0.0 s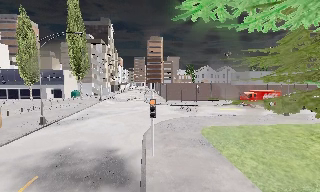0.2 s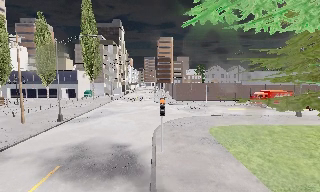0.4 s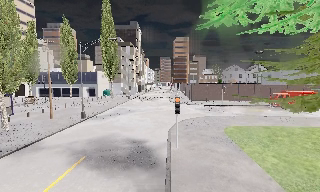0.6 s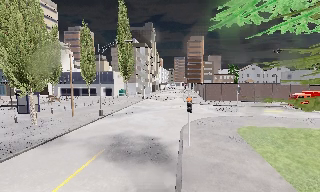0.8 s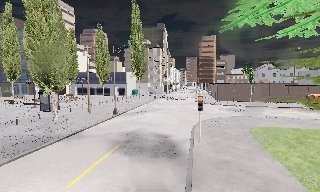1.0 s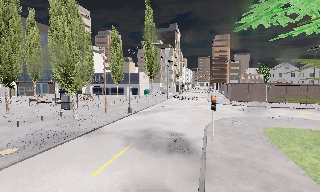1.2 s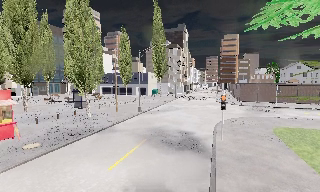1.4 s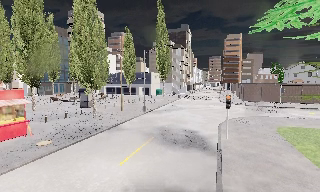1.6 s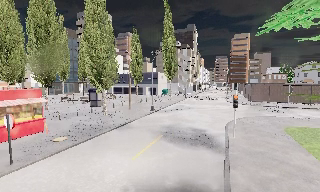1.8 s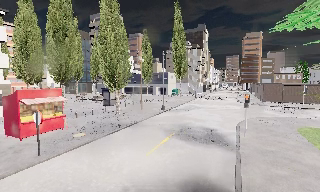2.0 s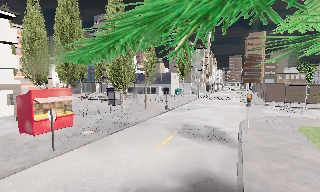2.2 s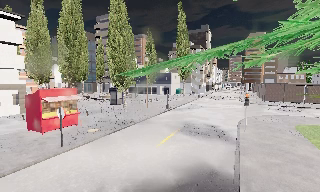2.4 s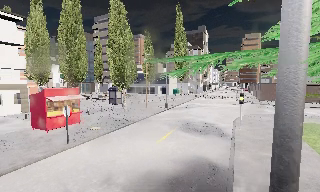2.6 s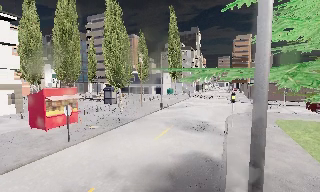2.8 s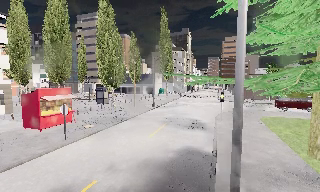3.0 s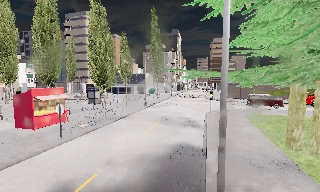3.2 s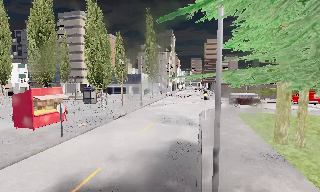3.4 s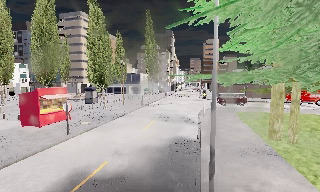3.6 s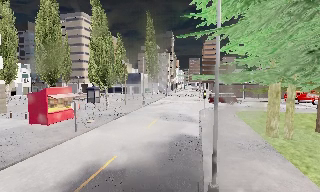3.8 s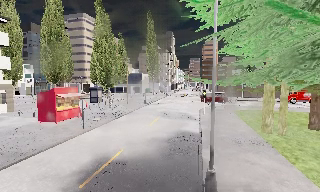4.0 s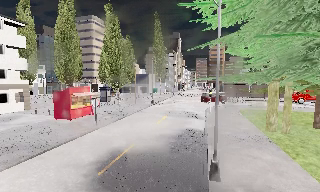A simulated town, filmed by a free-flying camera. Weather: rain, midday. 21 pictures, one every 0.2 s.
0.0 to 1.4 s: The camera swings to its left by about 25 degrees, and the scene slides to the right. It travels backward, about 3 m, so what stands in front gets smaller.
1.4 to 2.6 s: The camera travels backward and to its left, about 3 m, so what stands in front gets smaller.
2.6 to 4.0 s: The camera travels backward, about 4.5 m, so what stands in front gets smaller.
The film runs backward here.
